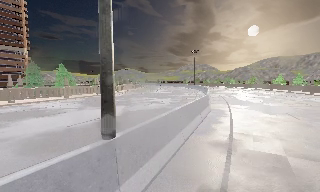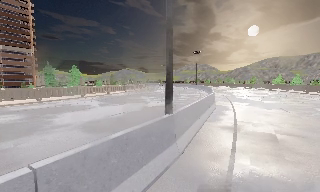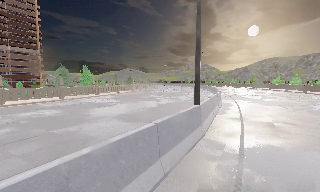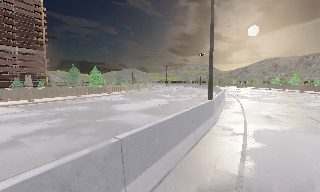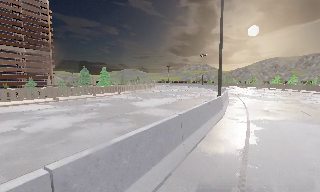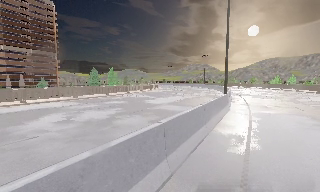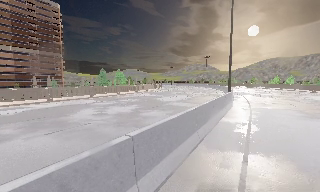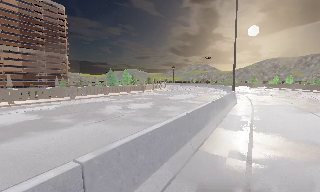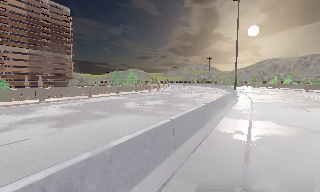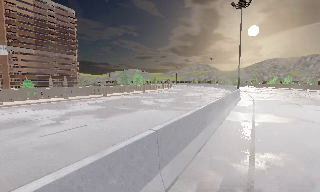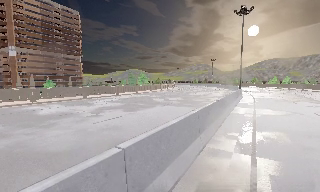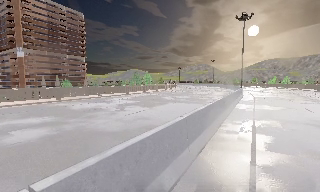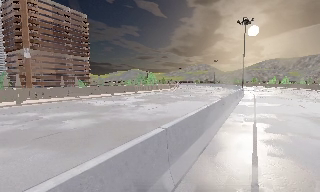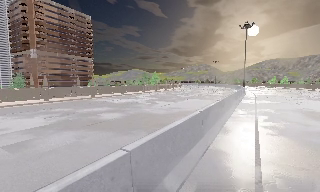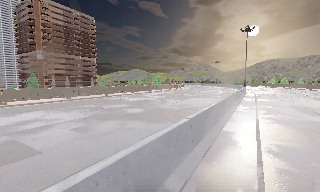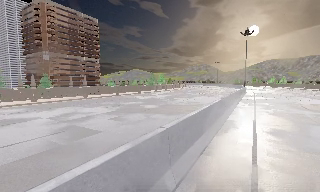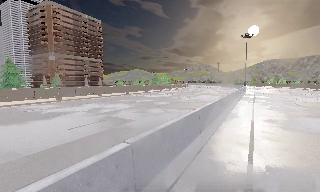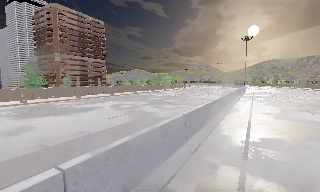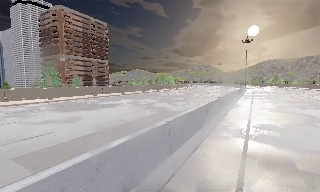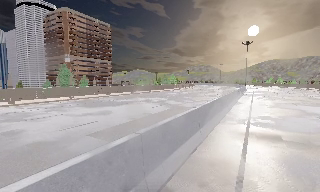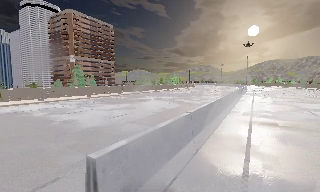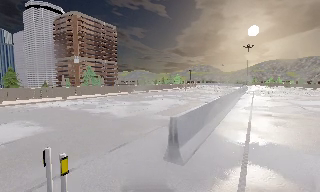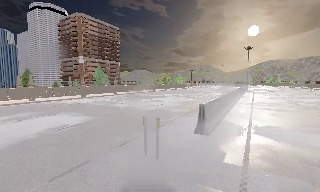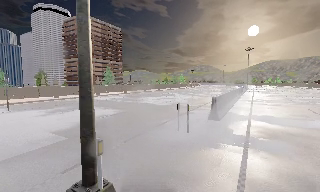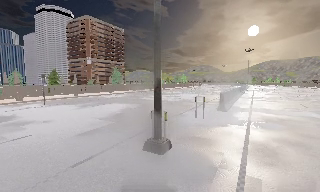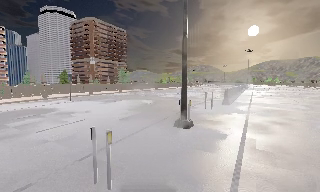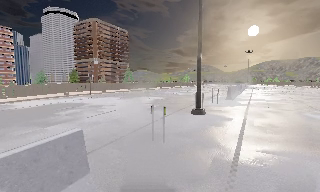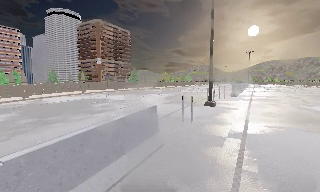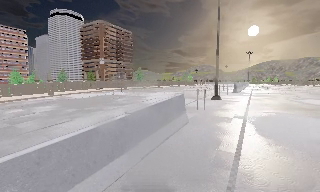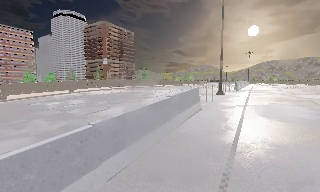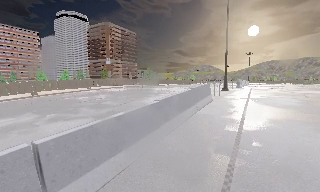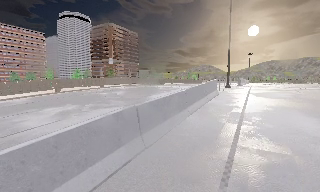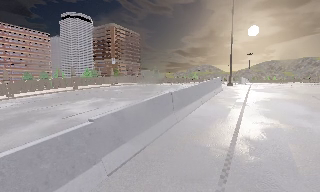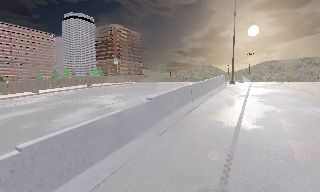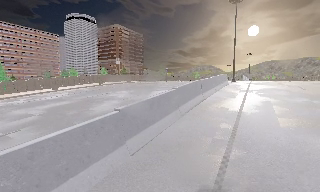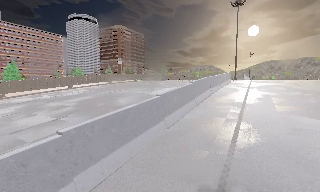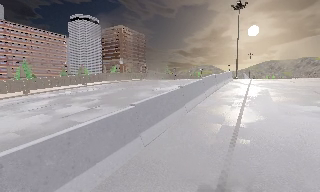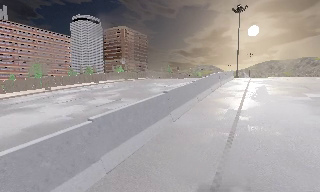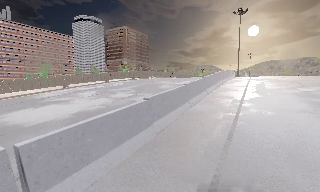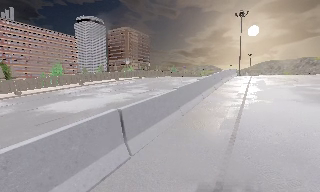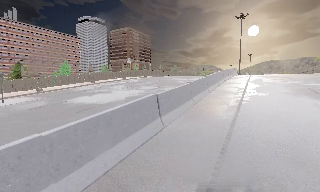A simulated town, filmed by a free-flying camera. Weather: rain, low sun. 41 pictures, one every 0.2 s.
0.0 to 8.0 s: The camera travels backward and to its left, about 85 m, so what stands in front gets smaller.
The film runs backward here.
